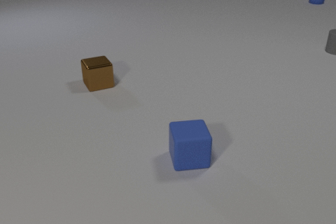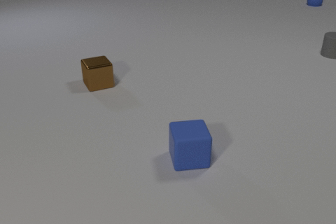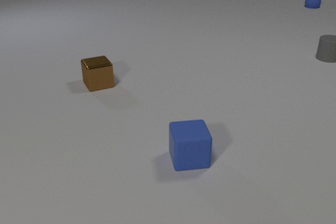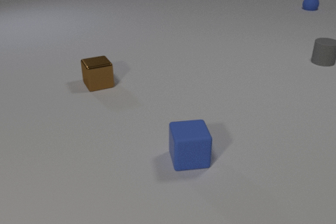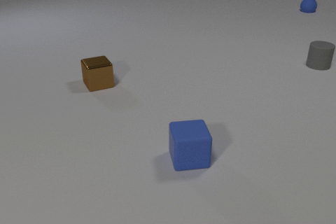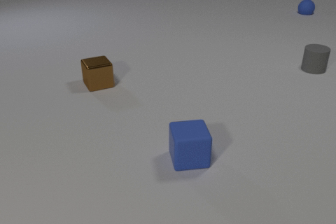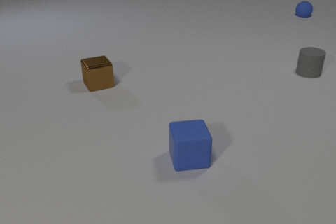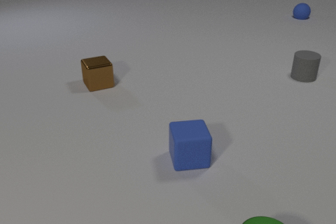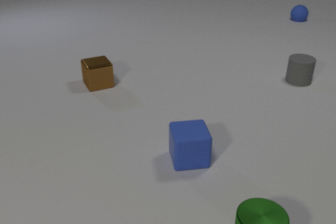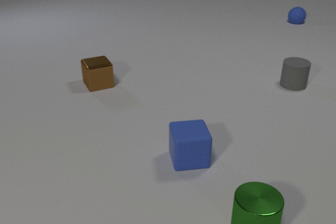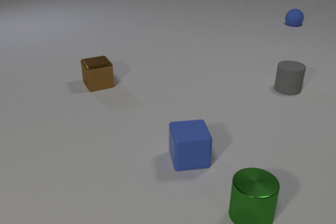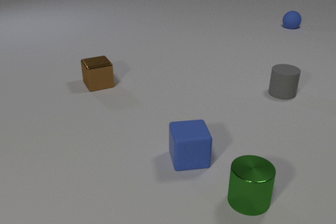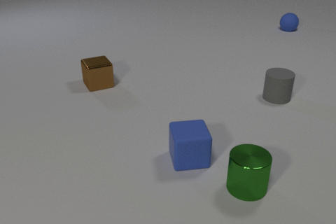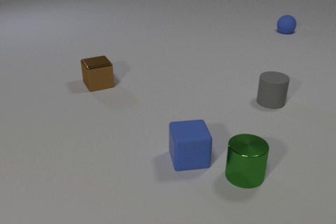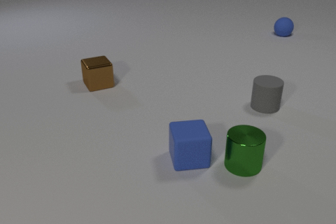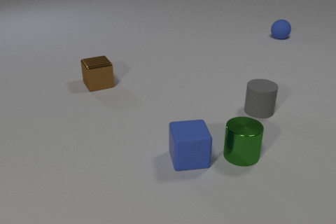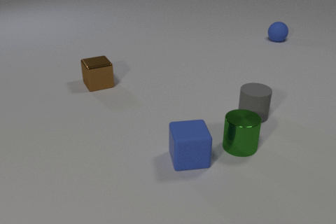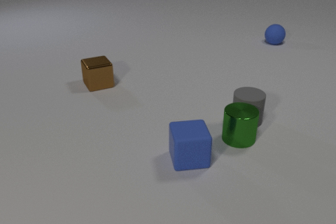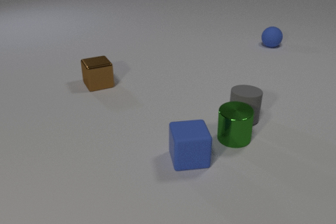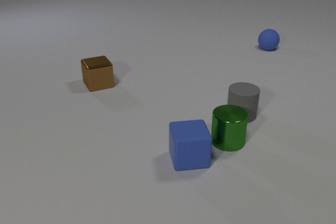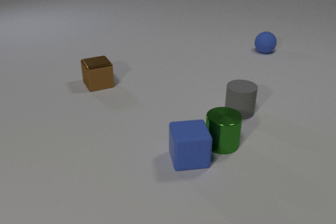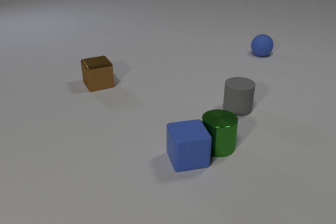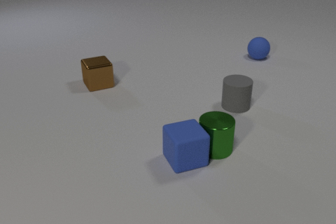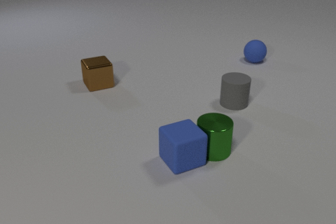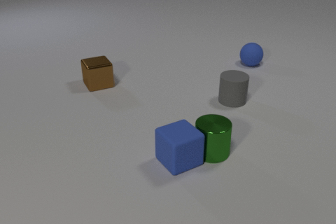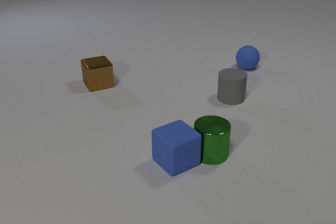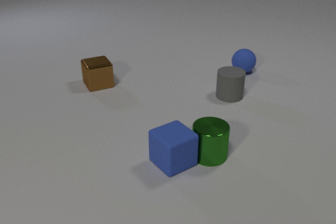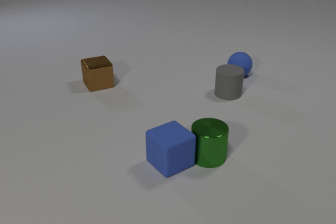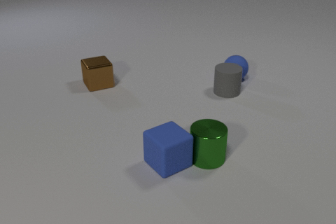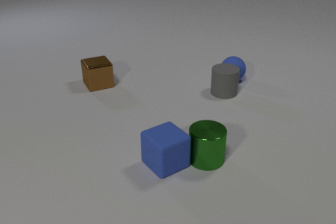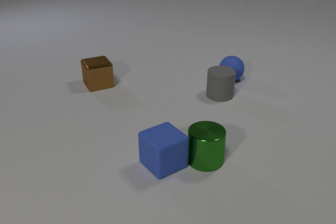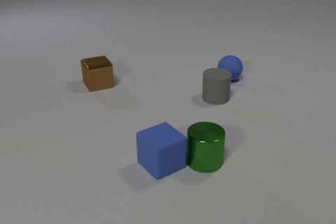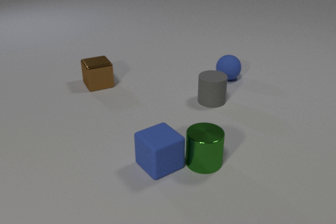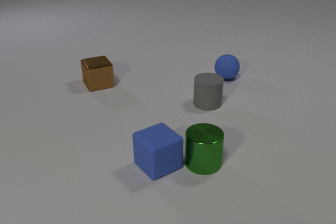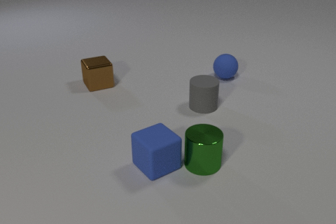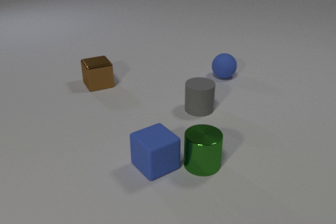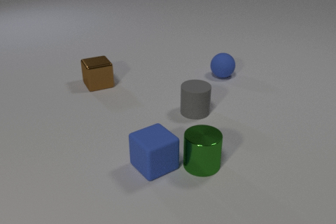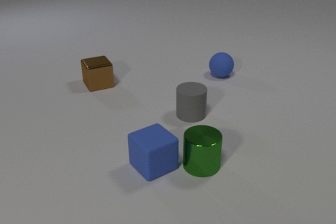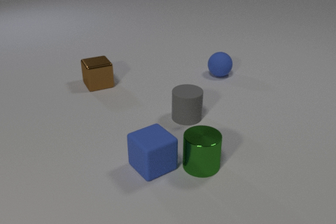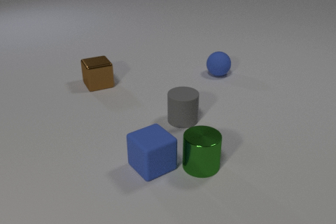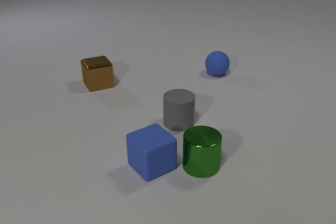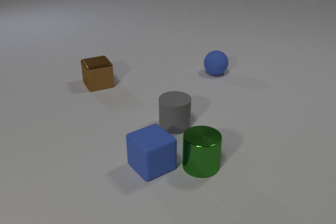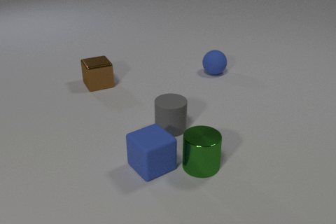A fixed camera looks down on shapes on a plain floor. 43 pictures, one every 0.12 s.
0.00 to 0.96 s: The gray rubber cylinder slides toward the camera. The green metal cylinder comes in at the bottom edge, slides away from the camera. The blue rubber sphere rolls toward the camera.
0.96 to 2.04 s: The gray rubber cylinder slides toward the camera and to the left. The green metal cylinder slides away from the camera. The blue rubber sphere rolls toward the camera.
2.04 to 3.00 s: The gray rubber cylinder slides away from the camera. The green metal cylinder slides toward the camera and to the left. The blue rubber sphere rolls toward the camera. The blue rubber cube slides to the left, spins so that its near face slides to the right, counterclockwise seen from above. The gray rubber cylinder and the green metal cylinder collide. The green metal cylinder and the blue rubber cube collide.
3.00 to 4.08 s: The gray rubber cylinder slides to the left and toward the camera. The green metal cylinder slides toward the camera and to the left. The blue rubber sphere rolls toward the camera and to the left. The blue rubber cube slides to the left. The gray rubber cylinder and the blue rubber sphere collide.
4.08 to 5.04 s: The gray rubber cylinder slides toward the camera and to the left. The blue rubber sphere rolls to the left and away from the camera.
What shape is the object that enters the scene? cylinder.
What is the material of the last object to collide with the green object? rubber.
How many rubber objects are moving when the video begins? 2.
